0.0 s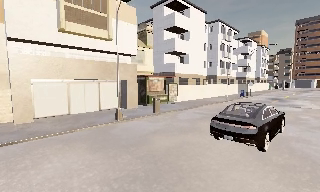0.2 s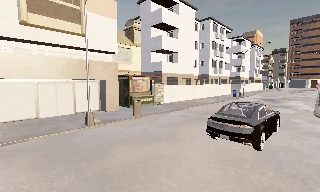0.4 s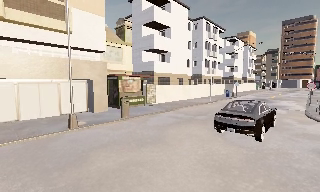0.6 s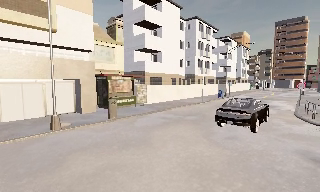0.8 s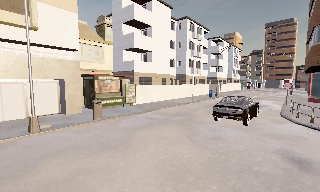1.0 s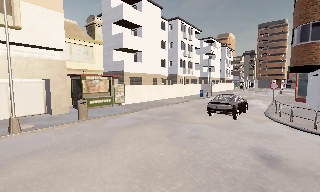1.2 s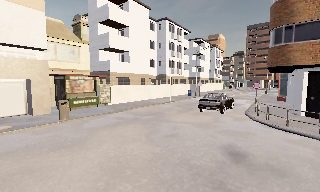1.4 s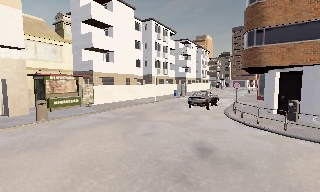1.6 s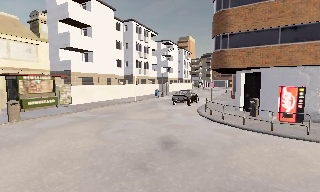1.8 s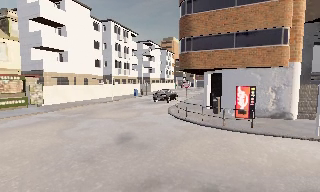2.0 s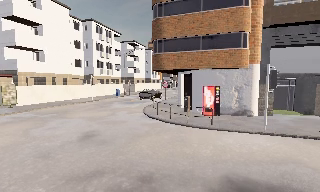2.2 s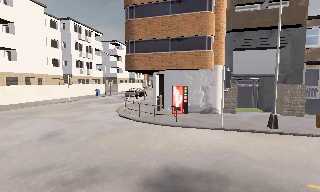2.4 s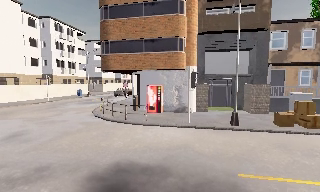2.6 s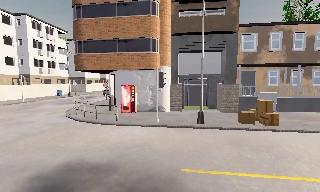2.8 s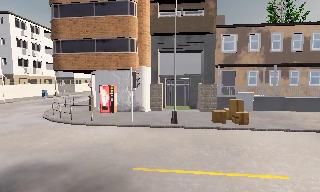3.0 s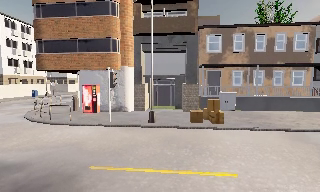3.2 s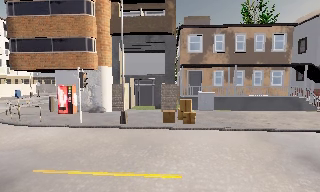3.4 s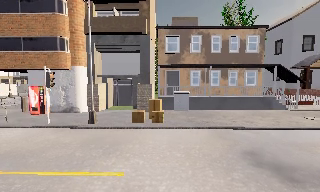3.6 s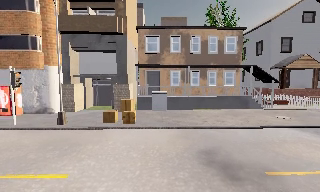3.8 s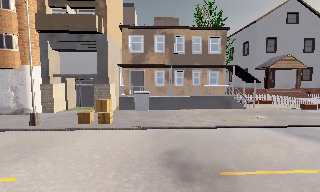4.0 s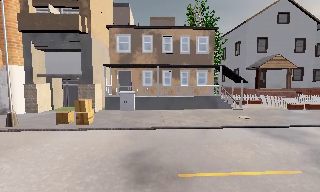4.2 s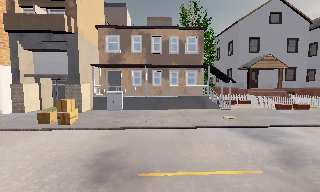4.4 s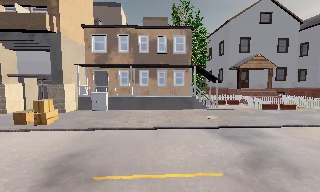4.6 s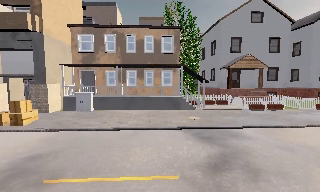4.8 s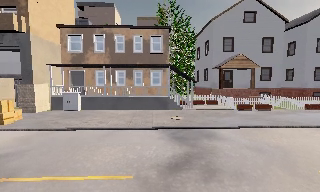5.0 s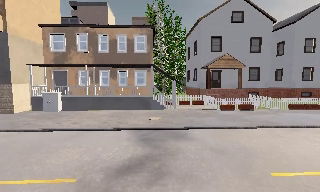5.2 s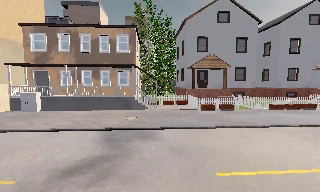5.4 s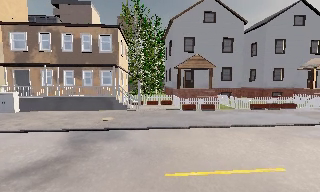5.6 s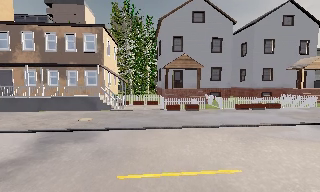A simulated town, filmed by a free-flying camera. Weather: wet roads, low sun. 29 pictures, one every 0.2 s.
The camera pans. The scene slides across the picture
to the left.
The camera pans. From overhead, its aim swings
clockwise.
0.0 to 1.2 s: The camera pans to its right, which is clockwise from overhead, by about 10 degrees. It travels to its right and forward, about 4 m, so close, fixed things drift to the left.
1.2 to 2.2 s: The scene slides to the left, as the camera pans about 20 degrees to its right. It travels to its right and backward, about 6 m, so close, fixed things drift to the left. It gains speed.
2.2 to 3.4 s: The camera swings to its right by about 15 degrees, and the scene slides to the left. It travels to its right, about 7 m, so close, fixed things drift to the left.
3.4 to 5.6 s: The camera travels to its right, about 13 m, so close, fixed things drift to the left.
The film runs forward here.
